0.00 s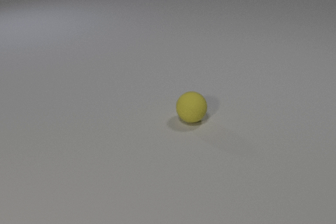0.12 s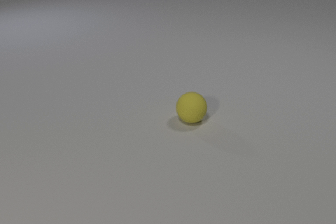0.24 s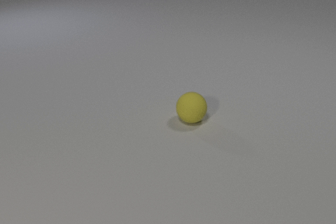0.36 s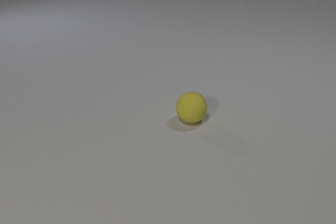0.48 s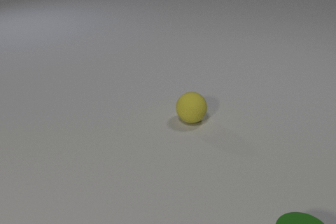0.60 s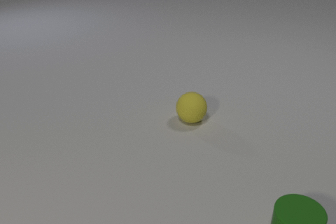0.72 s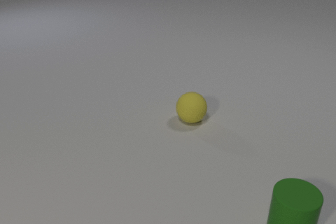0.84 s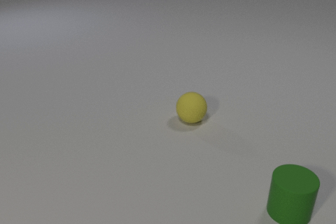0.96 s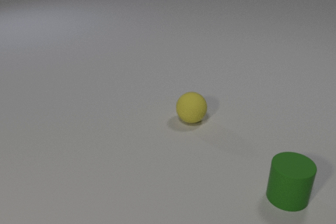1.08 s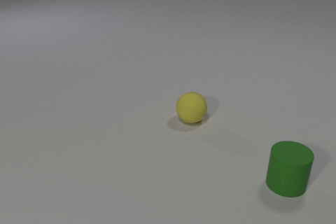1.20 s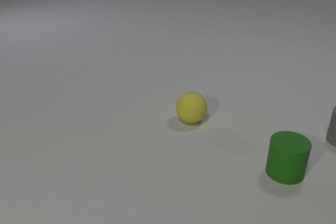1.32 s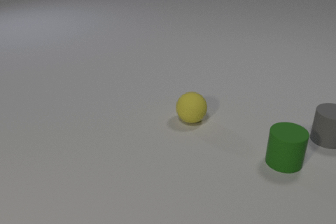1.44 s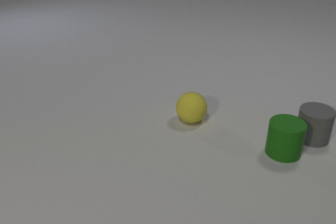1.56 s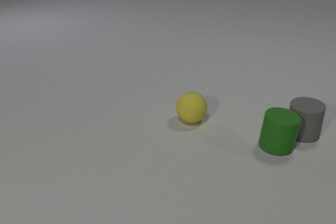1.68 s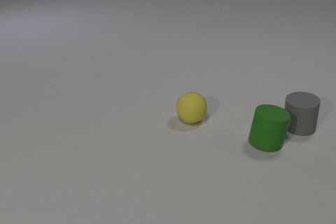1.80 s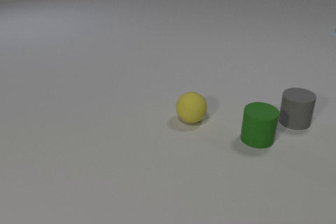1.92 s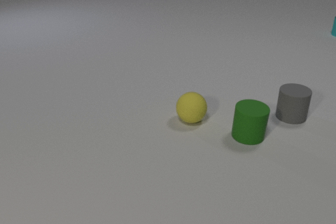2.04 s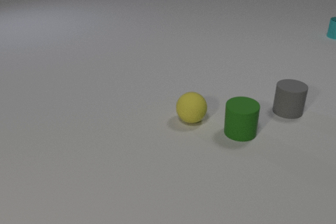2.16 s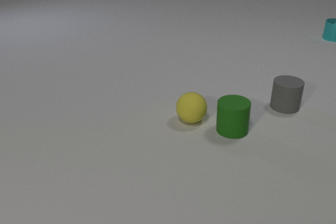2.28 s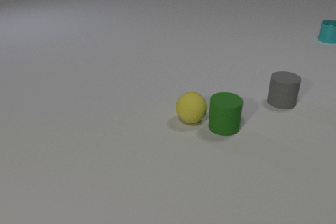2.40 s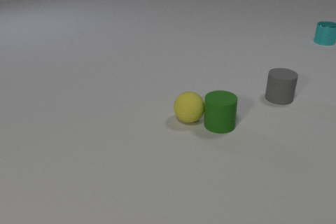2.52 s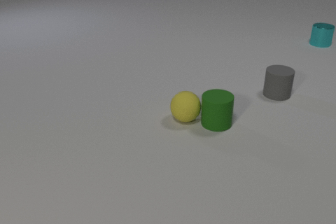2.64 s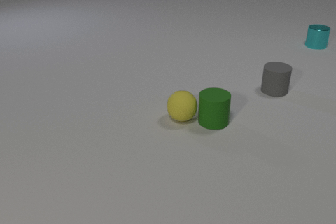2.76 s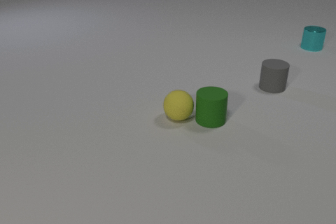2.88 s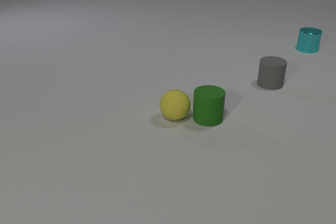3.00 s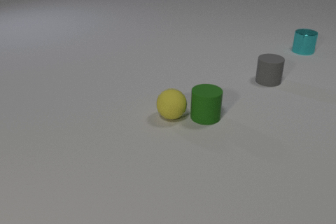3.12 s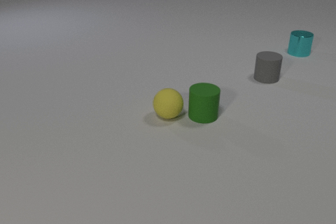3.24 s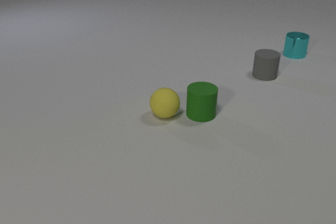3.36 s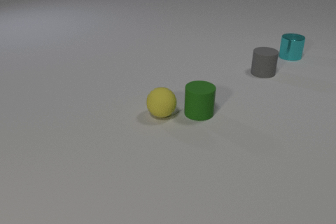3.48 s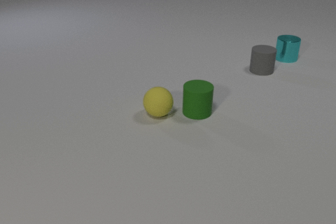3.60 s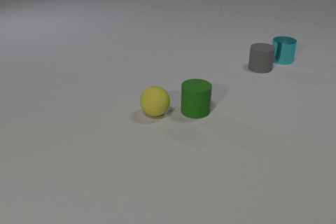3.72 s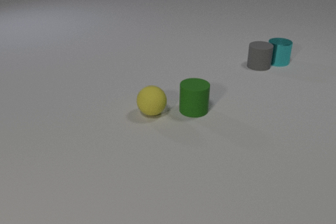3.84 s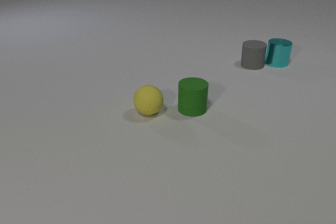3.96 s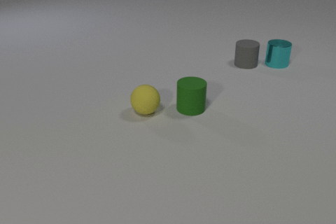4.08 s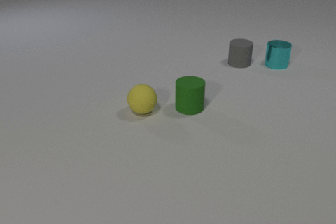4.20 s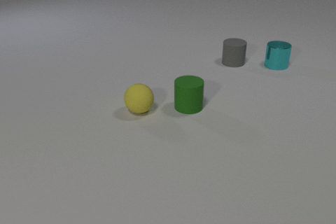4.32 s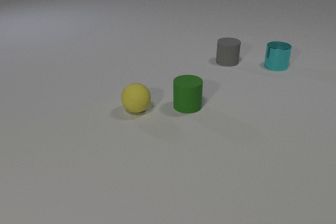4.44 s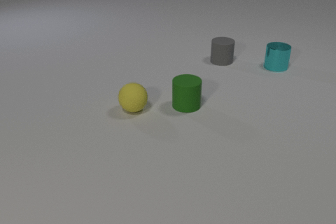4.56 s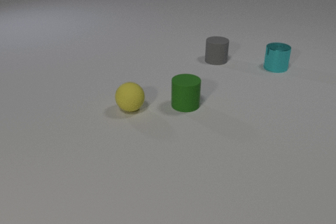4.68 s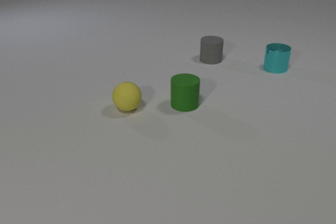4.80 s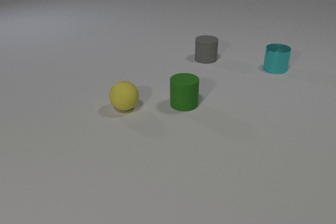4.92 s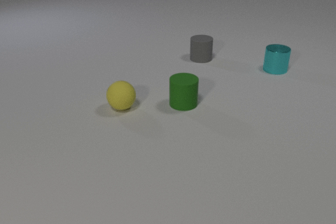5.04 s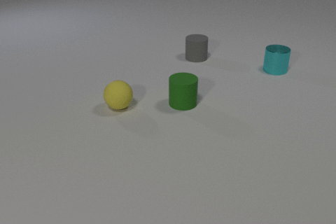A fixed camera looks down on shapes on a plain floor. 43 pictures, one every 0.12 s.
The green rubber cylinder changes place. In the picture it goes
away from the camera.
The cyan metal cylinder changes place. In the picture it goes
toward the camera.
0.00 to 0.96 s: The green rubber cylinder comes in at the bottom edge, slides away from the camera.
0.96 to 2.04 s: The green rubber cylinder slides away from the camera and to the left. The gray rubber cylinder comes in at the right edge, slides to the left and away from the camera. The cyan metal cylinder comes in at the right edge, slides toward the camera and to the left. The green rubber cylinder and the gray rubber cylinder collide.
2.04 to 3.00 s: The green rubber cylinder slides to the left and away from the camera. The gray rubber cylinder slides away from the camera. The yellow rubber sphere rolls to the left. The cyan metal cylinder slides toward the camera and to the left. The green rubber cylinder and the yellow rubber sphere collide.
3.00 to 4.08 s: The green rubber cylinder slides away from the camera and to the left. The gray rubber cylinder slides away from the camera and to the left. The yellow rubber sphere rolls to the left. The cyan metal cylinder slides toward the camera and to the left. The gray rubber cylinder and the cyan metal cylinder collide.
4.08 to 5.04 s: The green rubber cylinder slides away from the camera and to the left. The gray rubber cylinder slides to the left. The yellow rubber sphere rolls to the left and away from the camera. The cyan metal cylinder slides toward the camera.
Are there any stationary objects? no.
How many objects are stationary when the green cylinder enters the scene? 1.
What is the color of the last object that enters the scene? cyan.
